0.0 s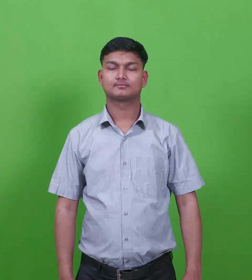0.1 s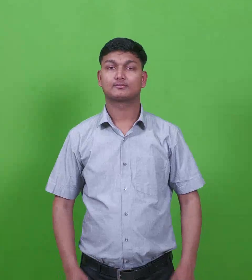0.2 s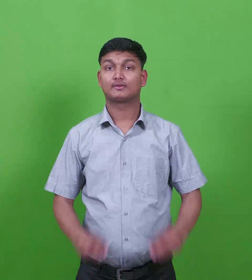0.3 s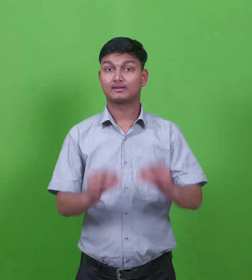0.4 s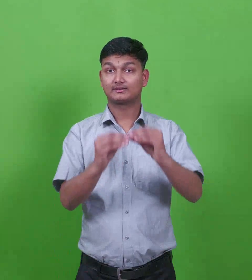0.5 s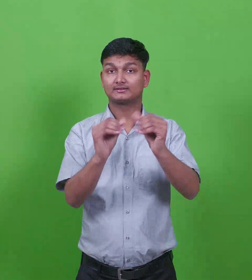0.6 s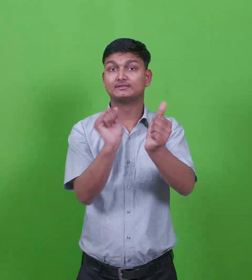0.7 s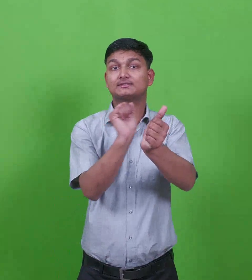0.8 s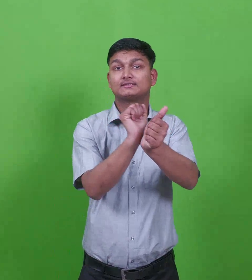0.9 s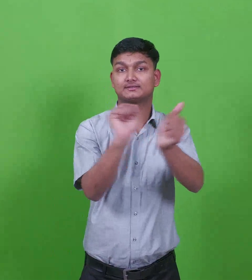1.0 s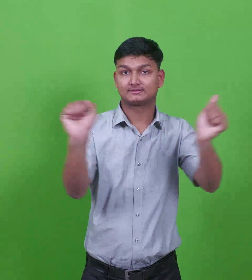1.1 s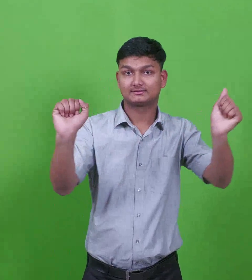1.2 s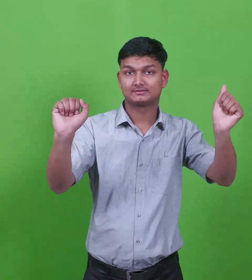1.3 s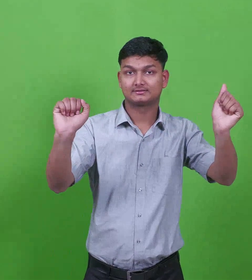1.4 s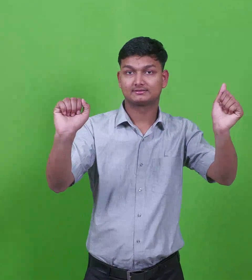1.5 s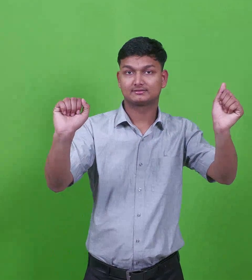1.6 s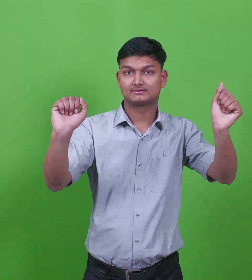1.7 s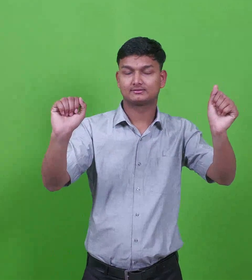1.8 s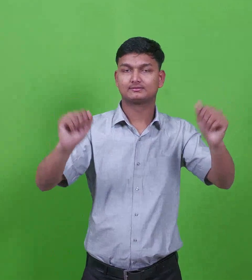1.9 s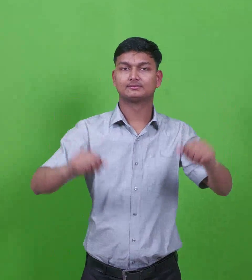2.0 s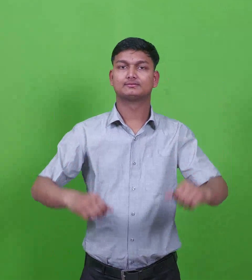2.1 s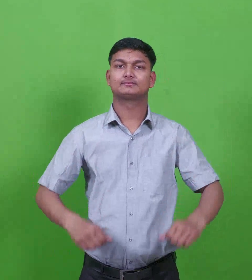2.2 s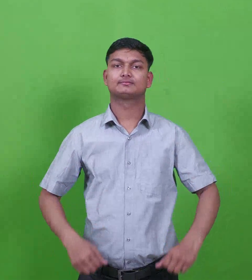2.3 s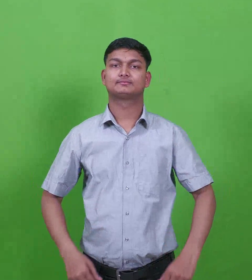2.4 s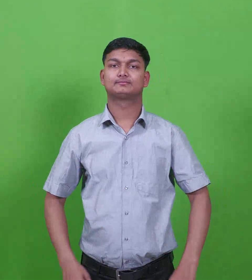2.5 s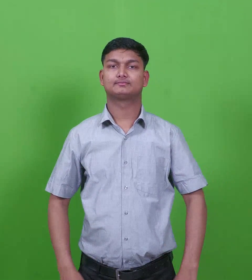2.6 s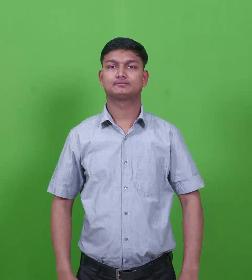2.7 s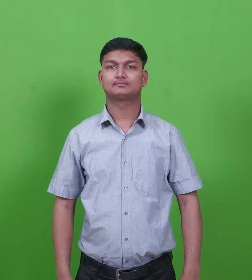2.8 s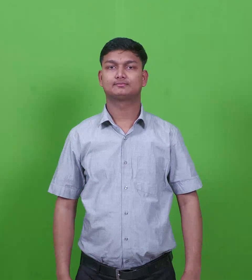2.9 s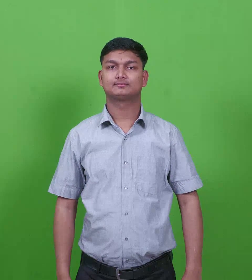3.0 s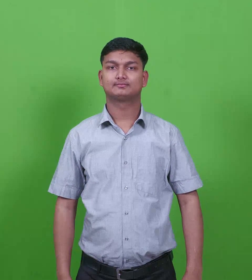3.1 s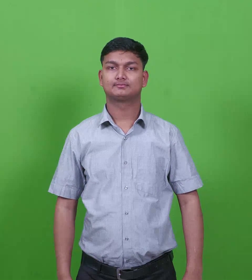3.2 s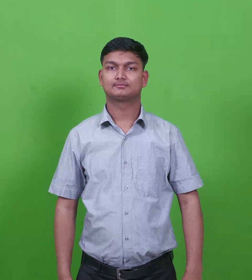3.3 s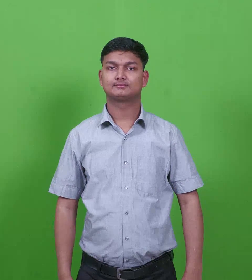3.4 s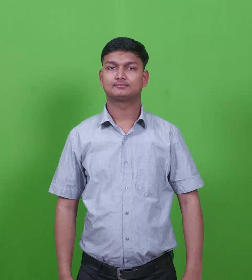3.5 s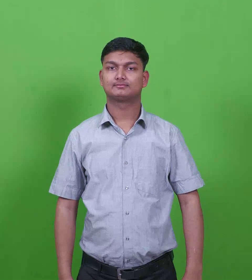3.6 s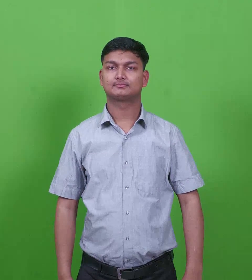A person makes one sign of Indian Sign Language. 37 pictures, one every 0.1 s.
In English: barabbas
